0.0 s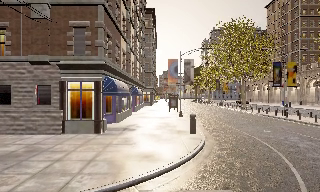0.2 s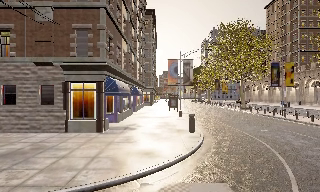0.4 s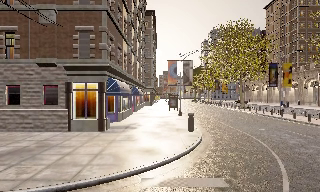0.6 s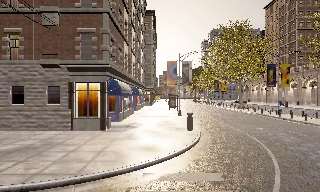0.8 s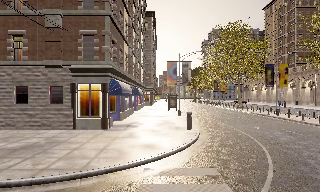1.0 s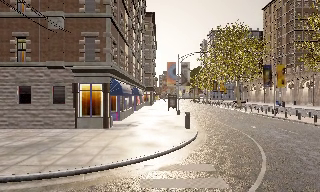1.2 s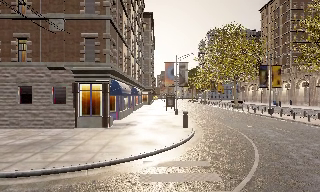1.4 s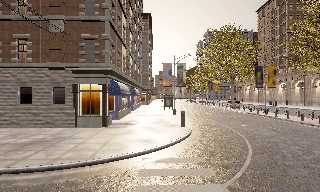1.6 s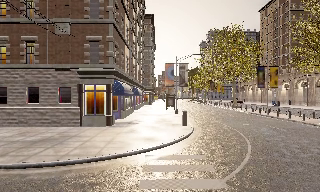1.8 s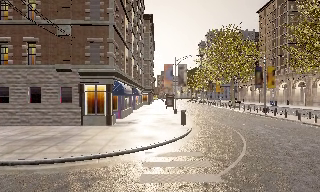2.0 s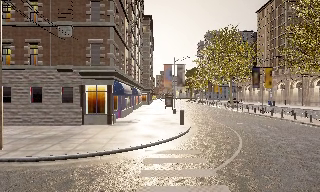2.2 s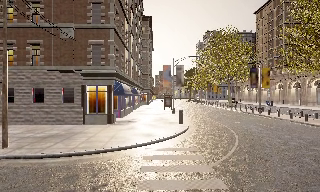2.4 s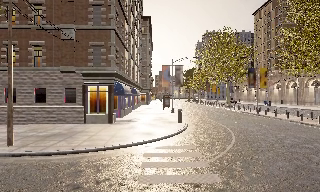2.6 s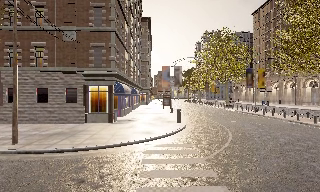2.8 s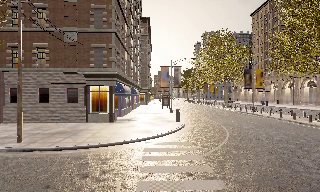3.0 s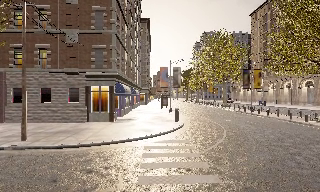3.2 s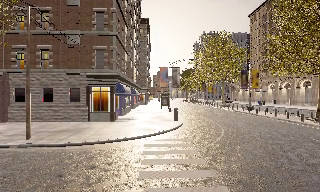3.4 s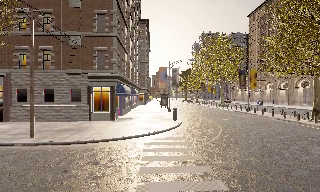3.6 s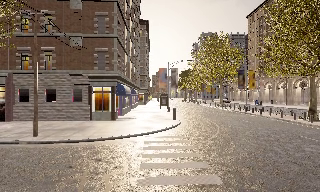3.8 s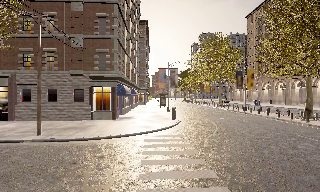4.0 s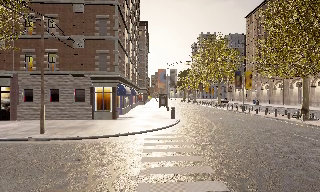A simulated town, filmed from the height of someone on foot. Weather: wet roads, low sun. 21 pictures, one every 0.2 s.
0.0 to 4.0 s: The camera travels backward, about 6 m, so what stands in front gets smaller.
The film runs backward here.
